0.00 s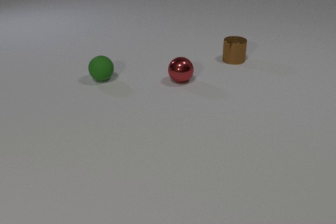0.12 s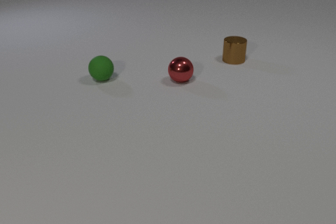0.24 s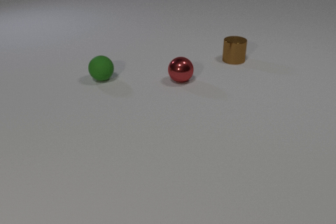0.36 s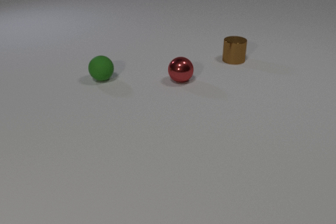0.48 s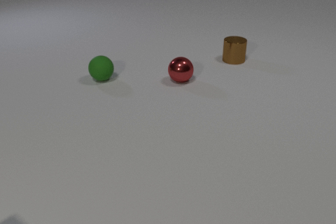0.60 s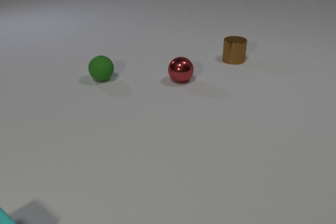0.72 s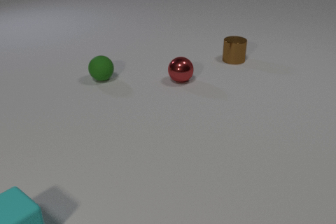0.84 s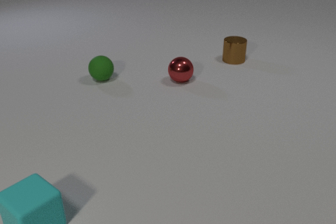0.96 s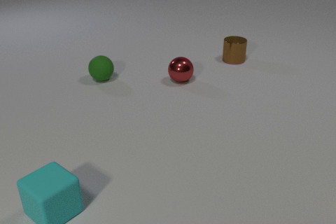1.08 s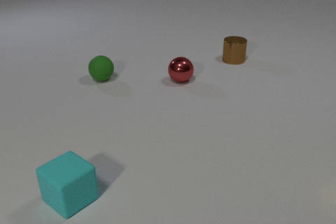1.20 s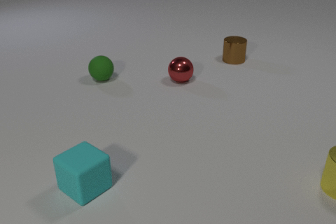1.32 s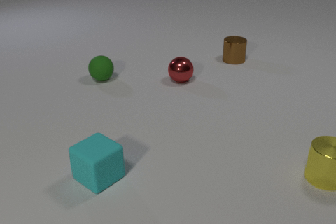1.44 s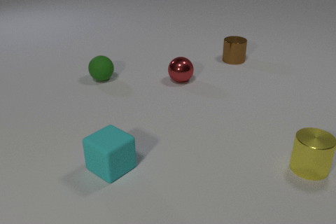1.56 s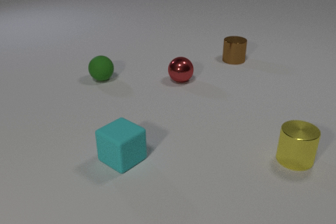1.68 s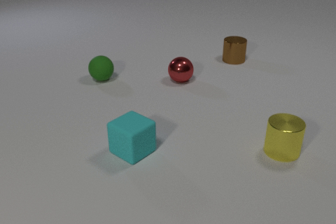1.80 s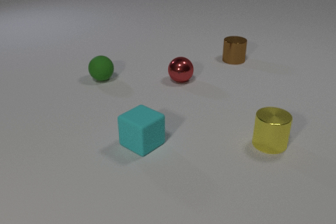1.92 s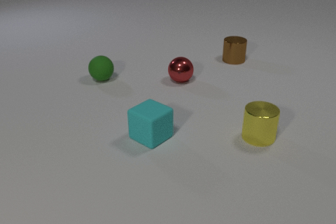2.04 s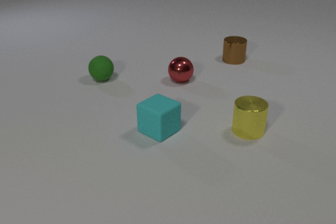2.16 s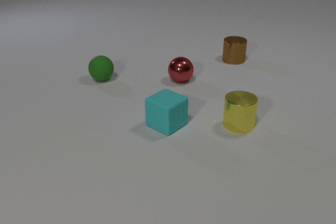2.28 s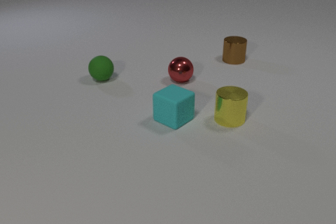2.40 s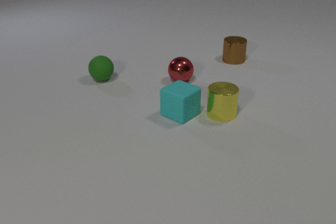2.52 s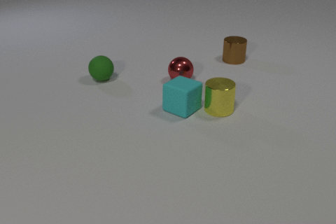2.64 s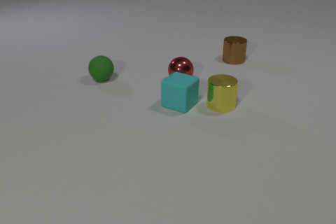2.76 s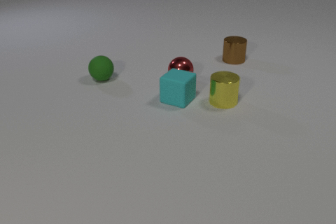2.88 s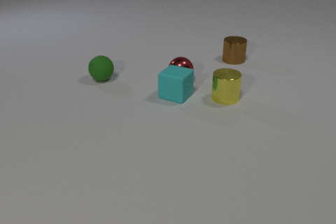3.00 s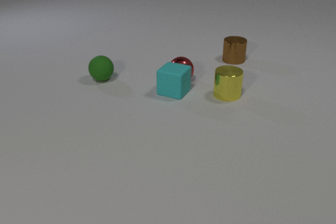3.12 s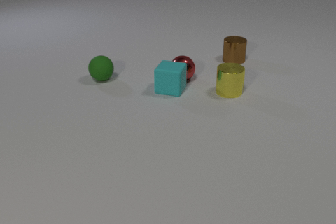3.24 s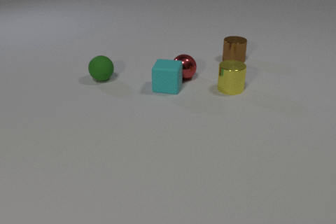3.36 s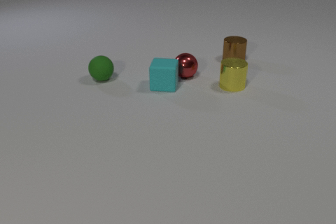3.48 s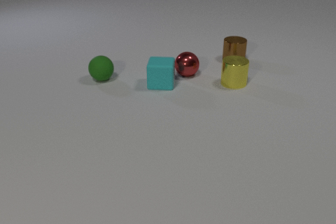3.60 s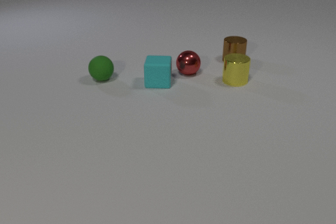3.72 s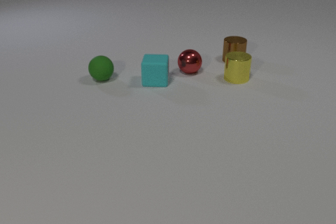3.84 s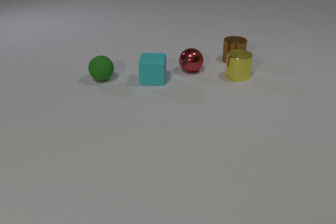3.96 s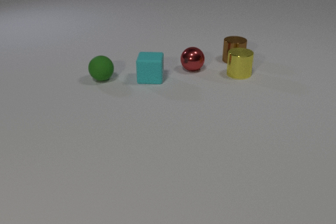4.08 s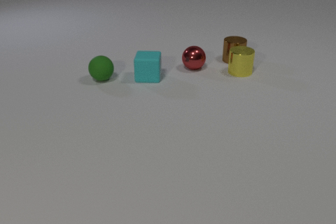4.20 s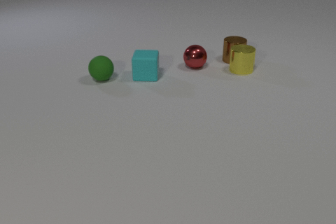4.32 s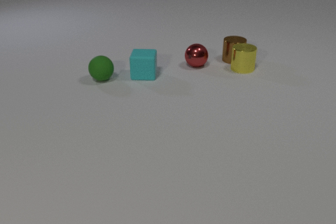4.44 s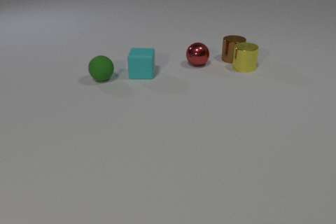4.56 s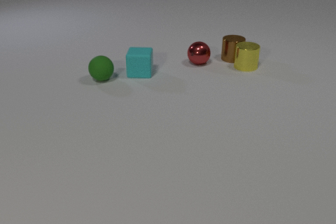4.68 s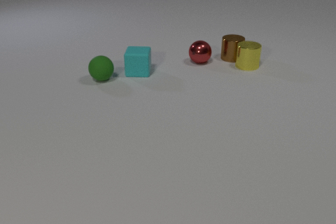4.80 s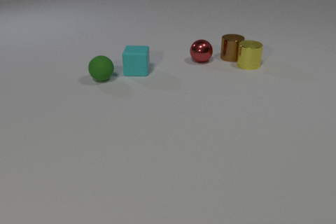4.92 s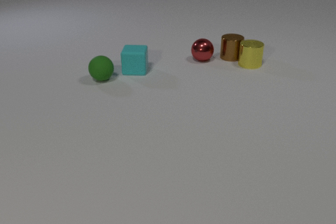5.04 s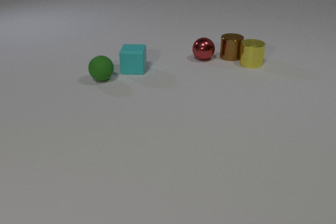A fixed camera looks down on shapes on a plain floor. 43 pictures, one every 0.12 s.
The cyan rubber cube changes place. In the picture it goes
away from the camera.
The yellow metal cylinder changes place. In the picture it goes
away from the camera.
0.00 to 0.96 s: The cyan rubber cube comes in at the bottom edge, slides to the right and away from the camera.
0.96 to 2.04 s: The cyan rubber cube slides away from the camera and to the right. The yellow metal cylinder comes in at the right edge, slides to the left and away from the camera.
2.04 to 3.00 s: The cyan rubber cube slides away from the camera. The yellow metal cylinder slides away from the camera. The cyan rubber cube and the yellow metal cylinder collide. The cyan rubber cube and the red metal sphere collide.
3.00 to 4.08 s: The cyan rubber cube slides away from the camera and to the left, spins so that its near face slides to the right, counterclockwise seen from above. The yellow metal cylinder slides away from the camera. The red metal sphere rolls away from the camera and to the right.
4.08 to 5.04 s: The cyan rubber cube slides away from the camera and to the left. The yellow metal cylinder slides away from the camera and to the right. The red metal sphere rolls away from the camera. The brown metal cylinder slides away from the camera. The yellow metal cylinder and the brown metal cylinder collide.
How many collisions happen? 3.
Are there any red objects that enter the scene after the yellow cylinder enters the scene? no.
What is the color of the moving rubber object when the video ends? cyan.
